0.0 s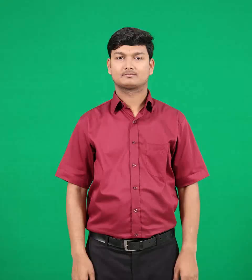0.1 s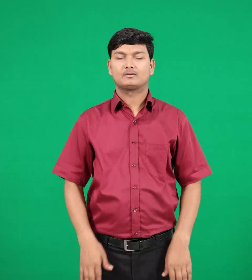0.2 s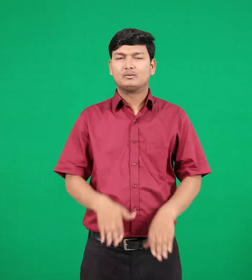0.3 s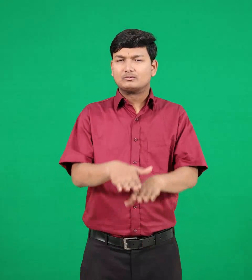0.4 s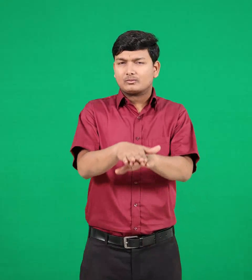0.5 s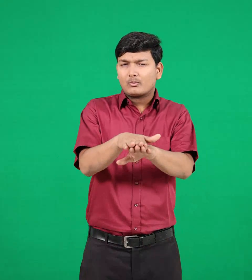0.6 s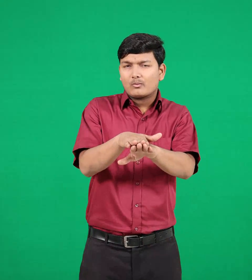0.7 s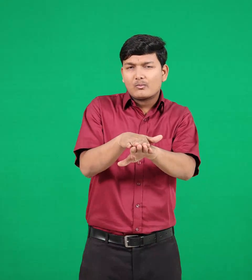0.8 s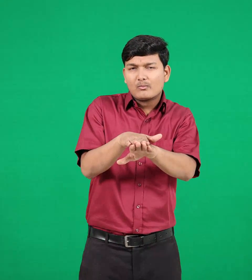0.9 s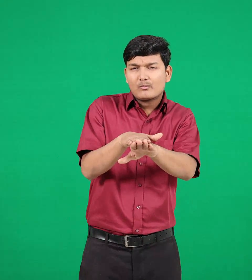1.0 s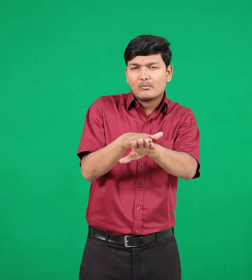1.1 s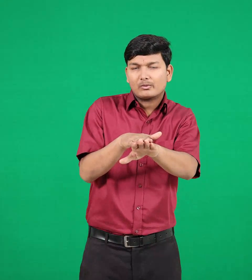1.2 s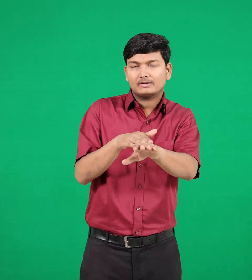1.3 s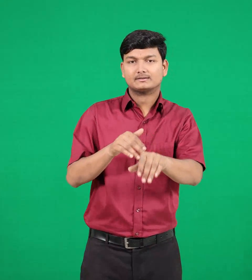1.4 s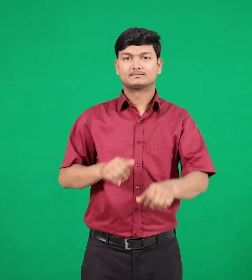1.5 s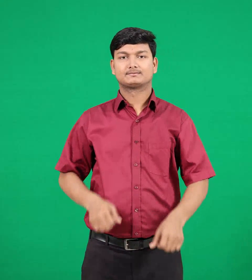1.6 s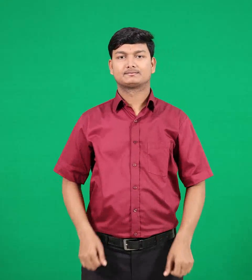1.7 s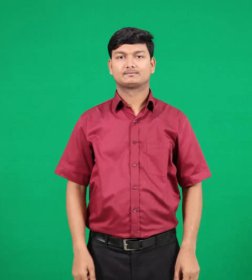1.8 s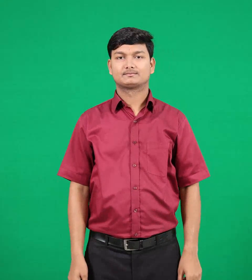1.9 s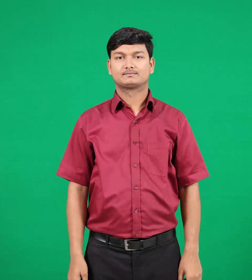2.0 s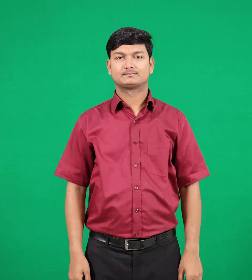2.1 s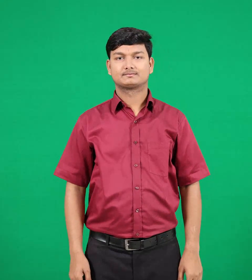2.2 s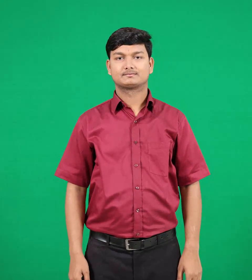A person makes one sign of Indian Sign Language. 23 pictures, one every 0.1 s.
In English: slow
